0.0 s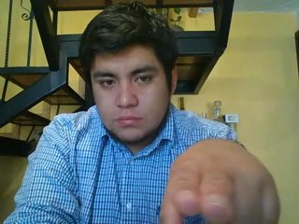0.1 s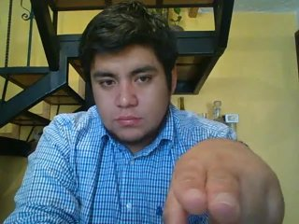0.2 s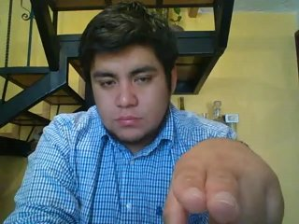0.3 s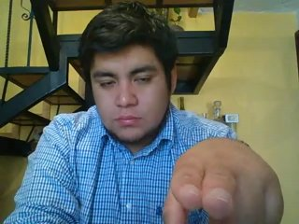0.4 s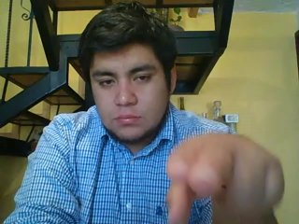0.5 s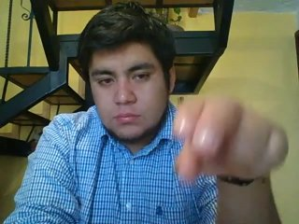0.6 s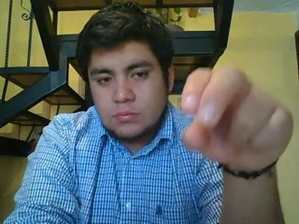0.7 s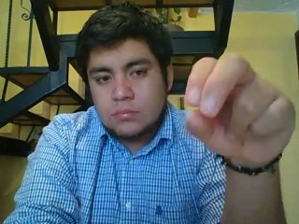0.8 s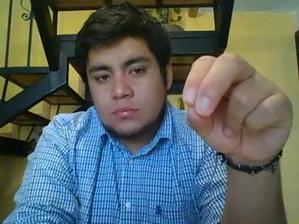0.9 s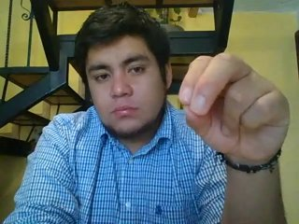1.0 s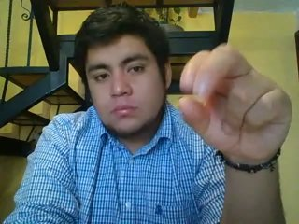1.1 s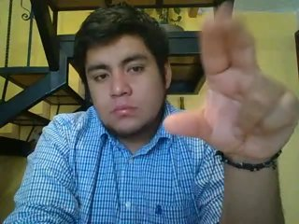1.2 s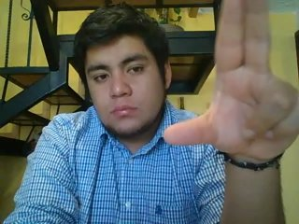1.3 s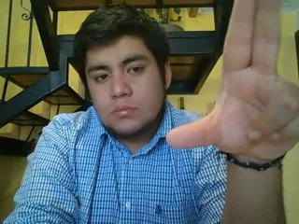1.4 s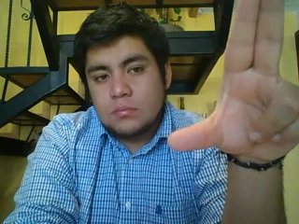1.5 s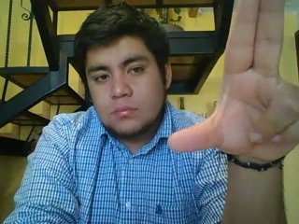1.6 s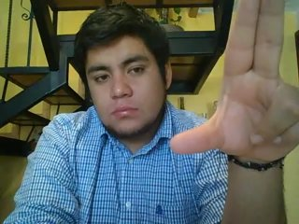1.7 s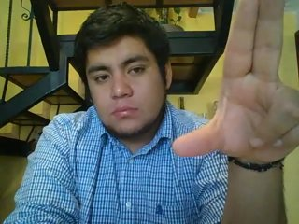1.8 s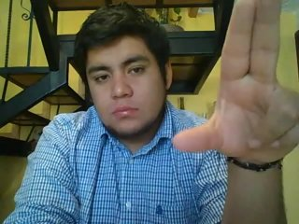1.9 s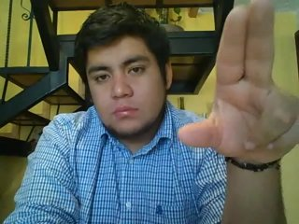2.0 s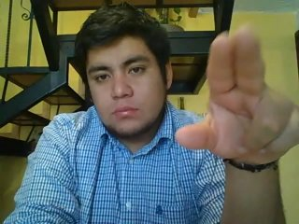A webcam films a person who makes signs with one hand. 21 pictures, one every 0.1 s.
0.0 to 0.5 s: Pointing with two fingers.
0.6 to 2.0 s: Open twice.
